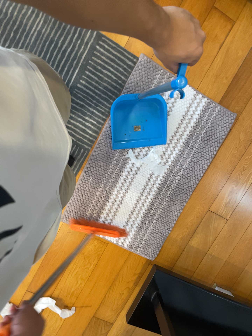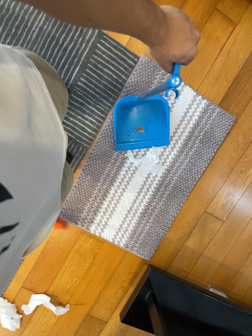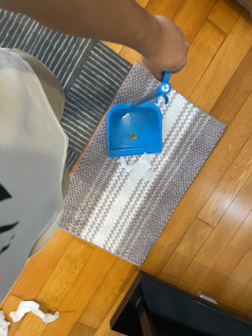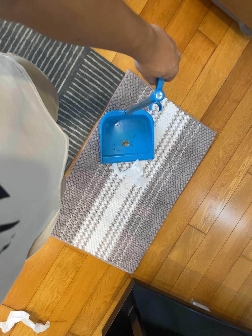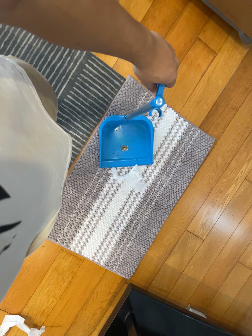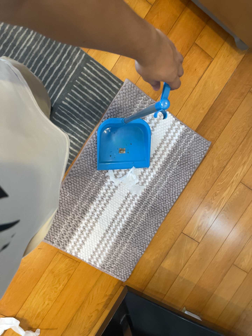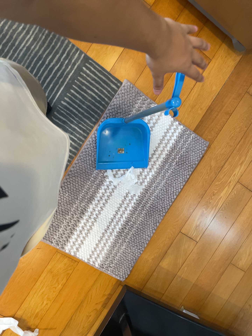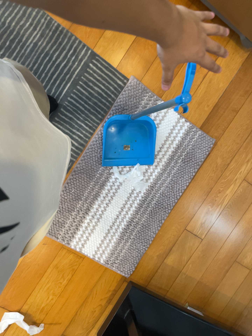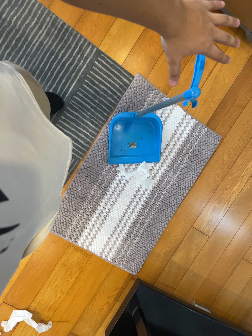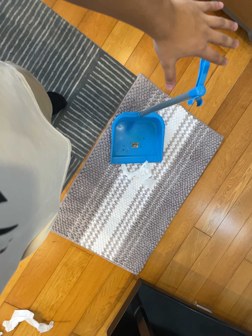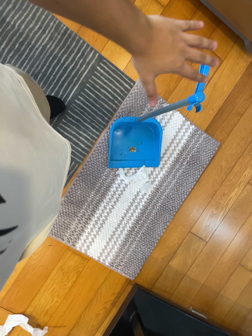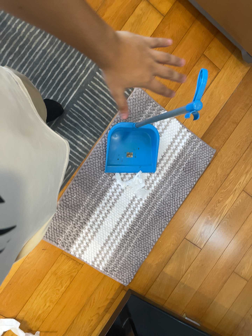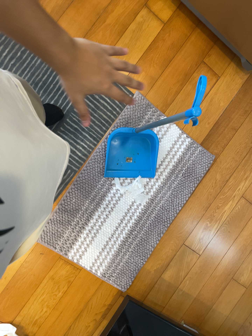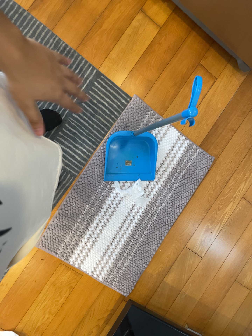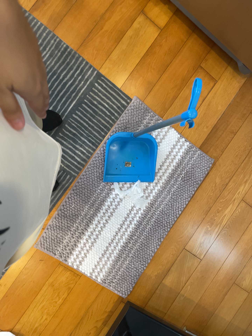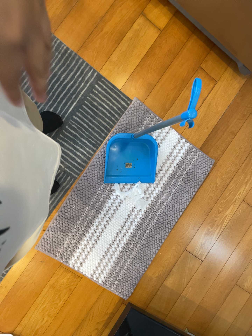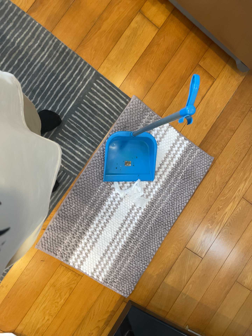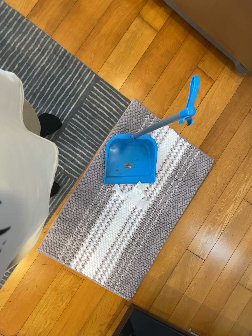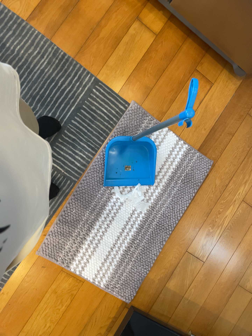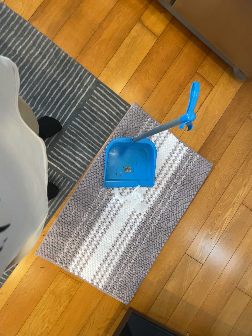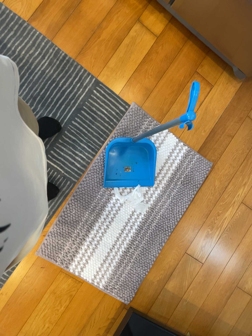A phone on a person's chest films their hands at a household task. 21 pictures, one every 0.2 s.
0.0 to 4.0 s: The camera travels to its left, about 9 cm. Its aim tips toward the top of its view by about 10 degrees.
The film runs backward here.
